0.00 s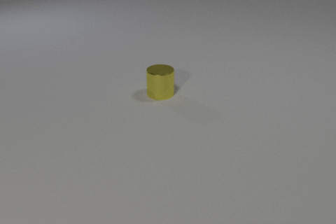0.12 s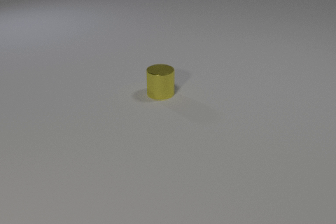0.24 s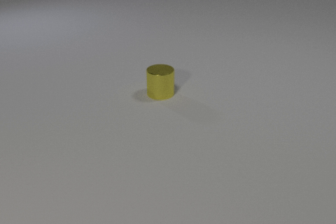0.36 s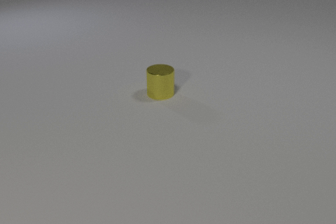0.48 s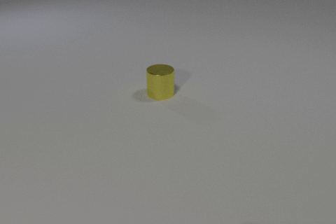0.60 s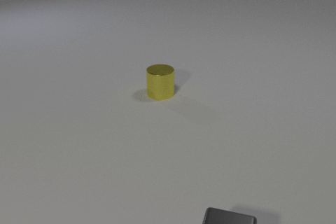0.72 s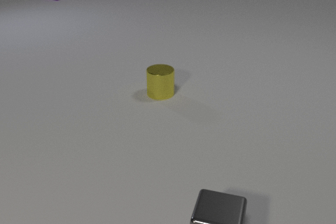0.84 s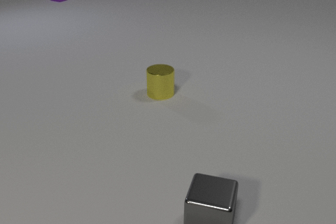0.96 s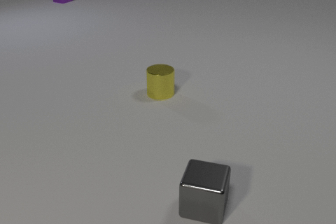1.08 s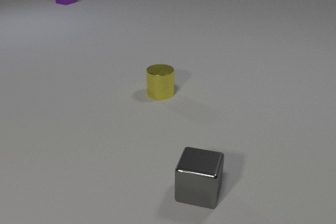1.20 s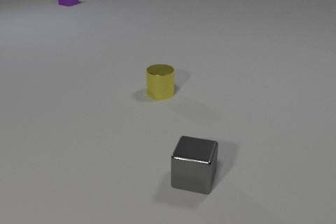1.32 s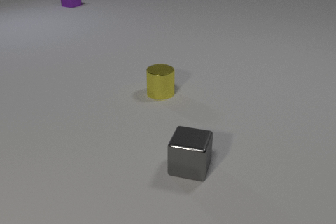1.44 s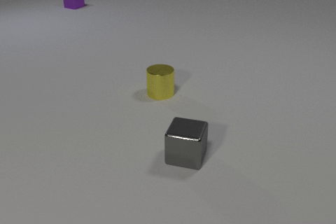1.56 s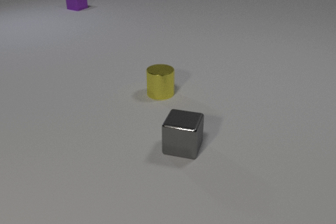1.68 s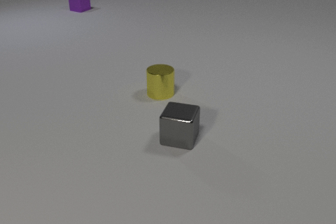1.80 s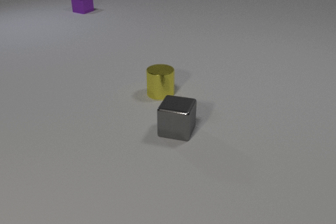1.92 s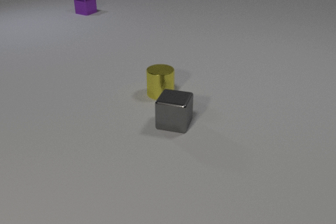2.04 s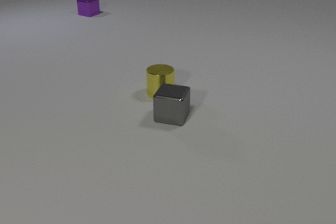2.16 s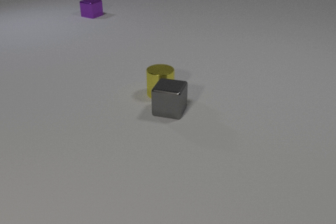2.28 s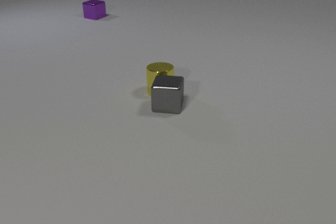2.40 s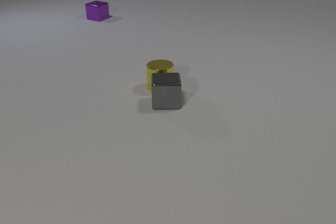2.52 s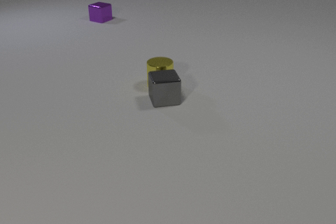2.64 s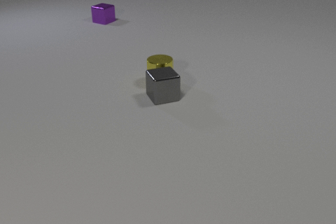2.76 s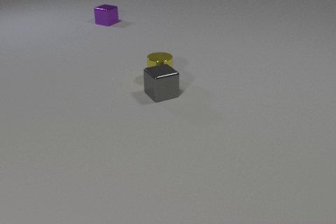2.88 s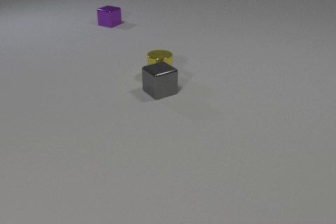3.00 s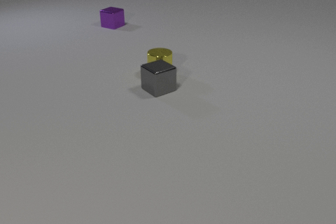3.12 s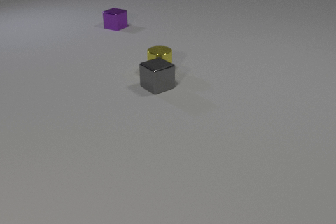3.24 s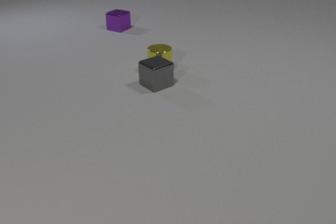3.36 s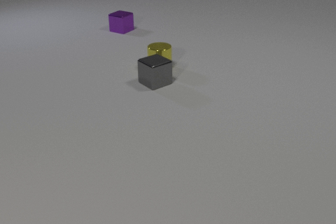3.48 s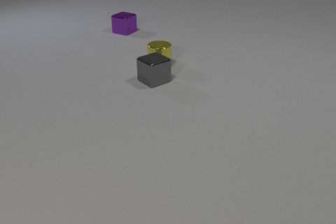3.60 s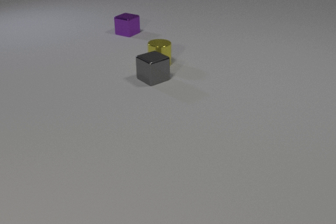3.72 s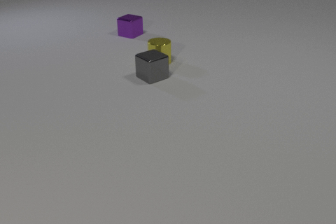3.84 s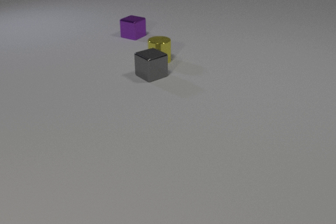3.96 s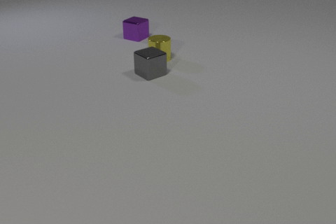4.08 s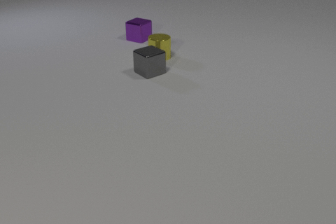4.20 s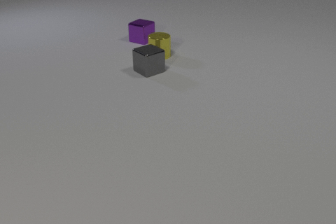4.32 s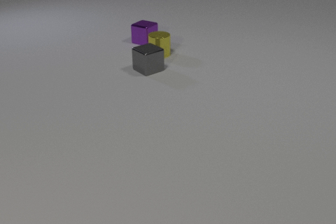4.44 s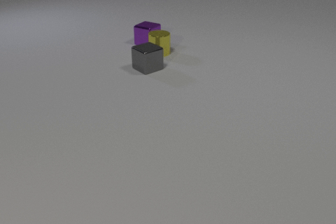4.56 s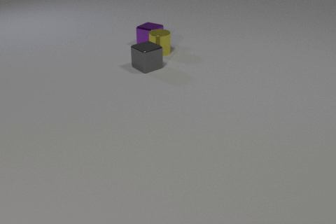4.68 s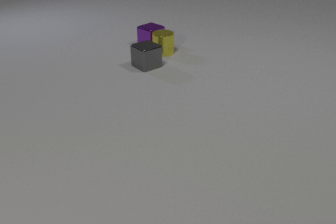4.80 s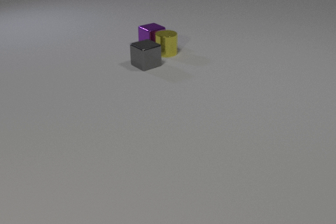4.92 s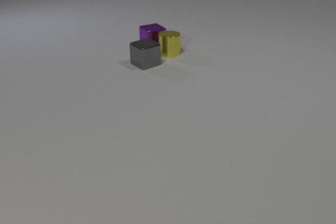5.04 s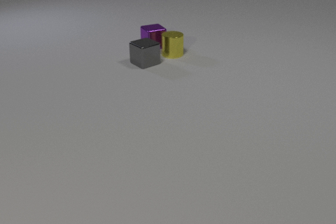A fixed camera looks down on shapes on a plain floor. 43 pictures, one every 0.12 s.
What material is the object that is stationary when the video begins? metal.
How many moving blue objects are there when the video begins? 0.
What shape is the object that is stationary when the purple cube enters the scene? cylinder.
0.00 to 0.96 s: The gray metal cube comes in at the bottom edge, slides away from the camera. The purple metal cube comes in at the top edge, slides toward the camera.
0.96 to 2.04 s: The gray metal cube slides away from the camera. The purple metal cube slides toward the camera and to the right.
2.04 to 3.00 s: The gray metal cube slides away from the camera, spins so that its near face slides to the right, counterclockwise seen from above. The yellow metal cylinder slides away from the camera. The purple metal cube slides toward the camera and to the right. The gray metal cube and the yellow metal cylinder collide.
3.00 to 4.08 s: The gray metal cube slides away from the camera. The yellow metal cylinder slides away from the camera. The purple metal cube slides toward the camera and to the right.
4.08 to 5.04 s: The gray metal cube slides away from the camera. The yellow metal cylinder slides to the right and away from the camera. The purple metal cube slides toward the camera and to the right, spins clockwise seen from above by about 30 degrees, its near face sliding to the left. The yellow metal cylinder and the purple metal cube collide.
